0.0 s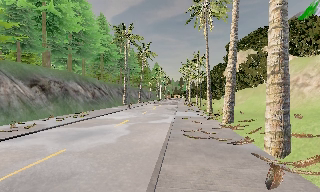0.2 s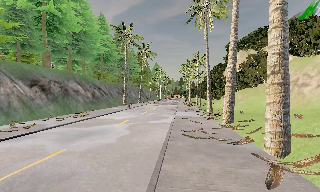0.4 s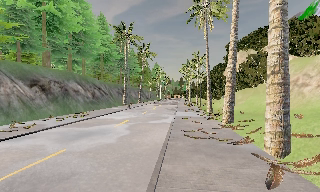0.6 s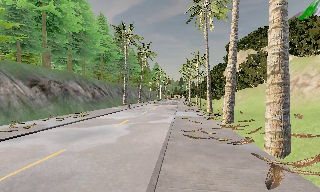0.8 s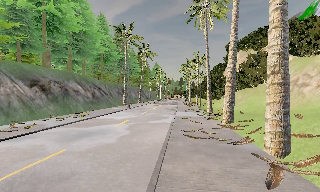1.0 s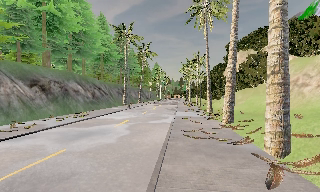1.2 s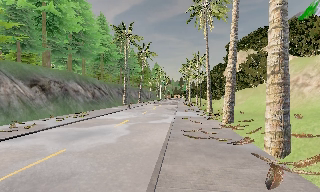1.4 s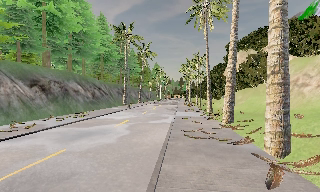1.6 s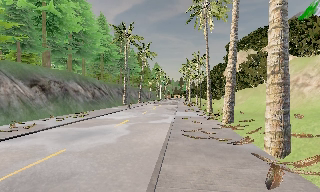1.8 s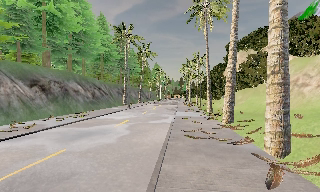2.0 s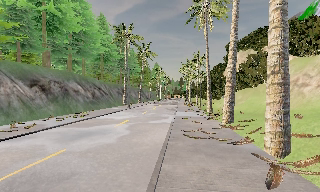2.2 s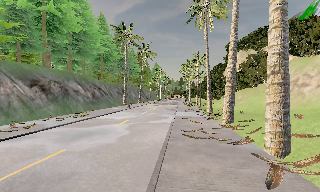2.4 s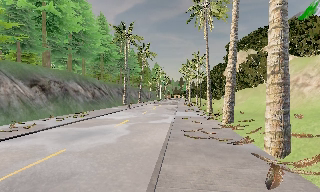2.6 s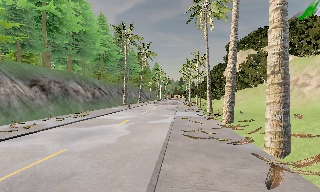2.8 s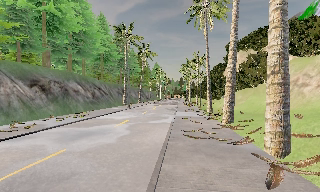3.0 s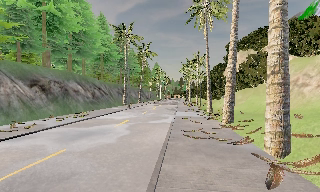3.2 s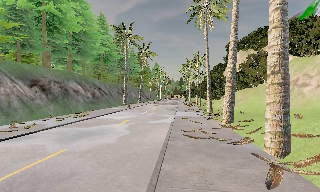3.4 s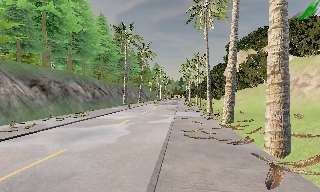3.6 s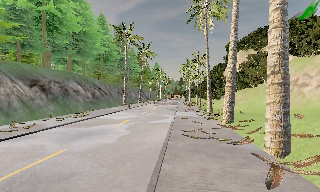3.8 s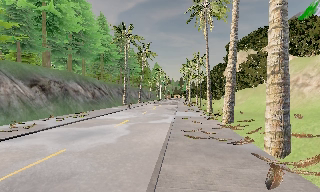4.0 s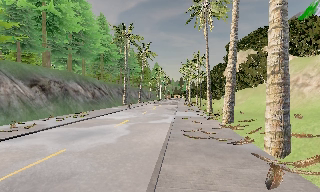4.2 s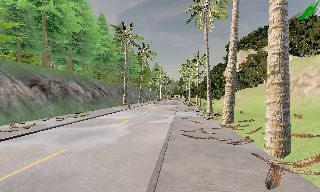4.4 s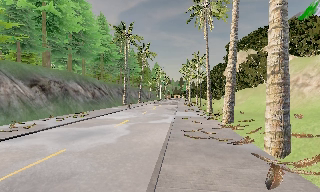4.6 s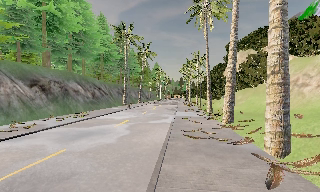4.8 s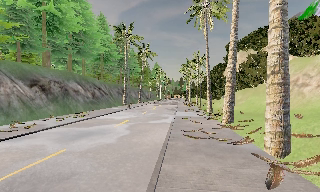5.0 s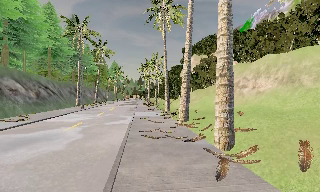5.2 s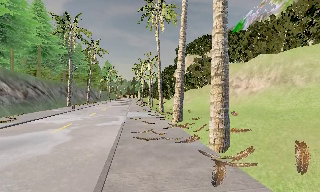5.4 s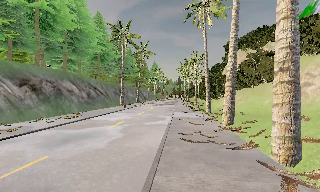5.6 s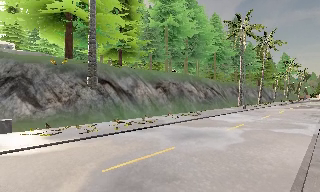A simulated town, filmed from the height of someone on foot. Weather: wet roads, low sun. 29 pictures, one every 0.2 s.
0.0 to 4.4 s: The camera keeps its place and its aim.
4.4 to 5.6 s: The scene slides to the right, as the camera pans about 40 degrees to its left. It travels forward, about 1 m. It gains speed.
The film runs forward here.
